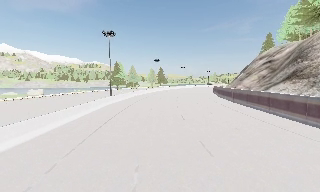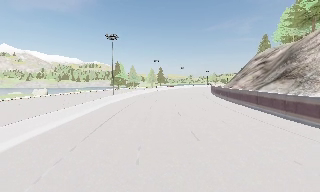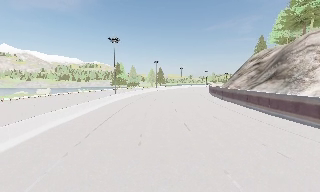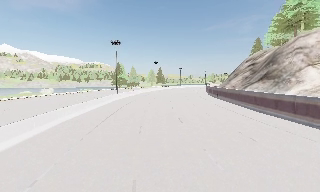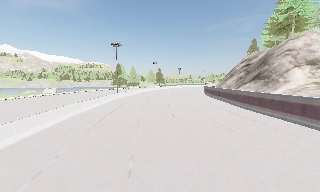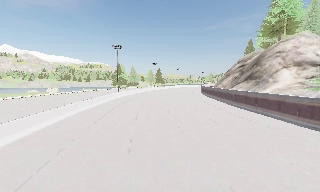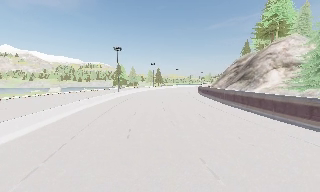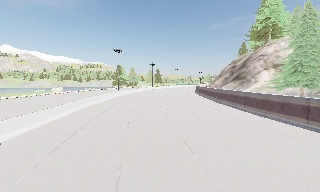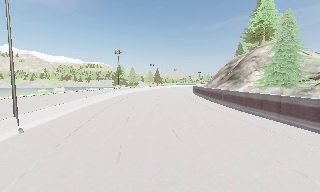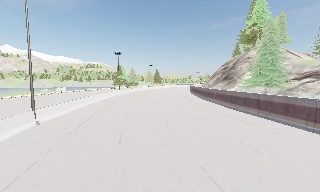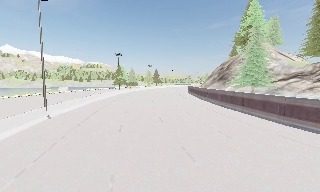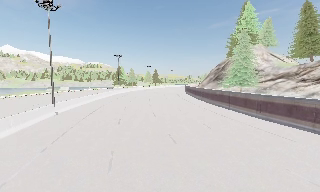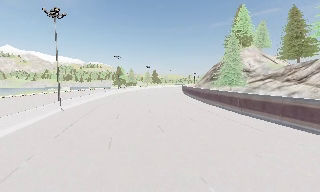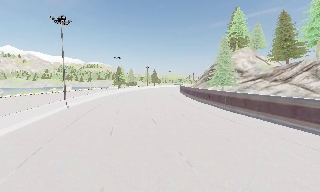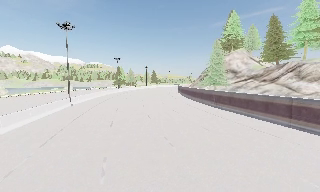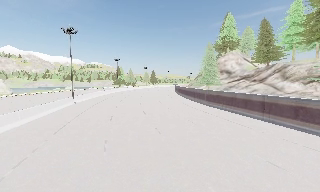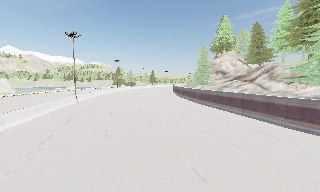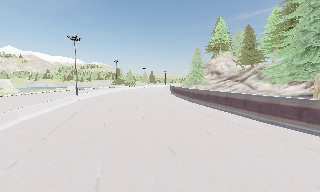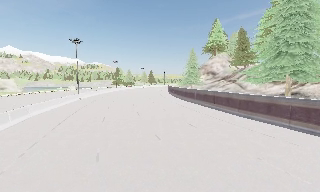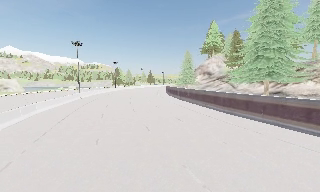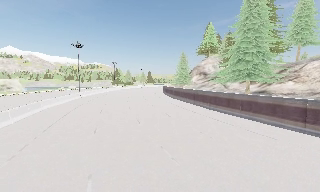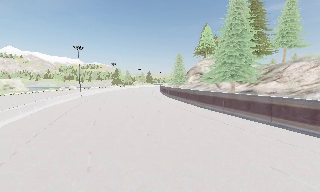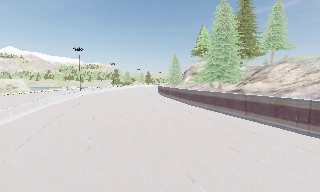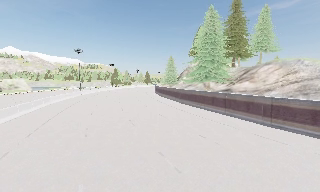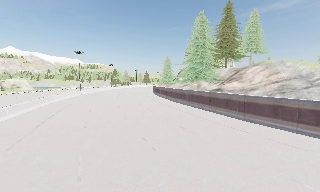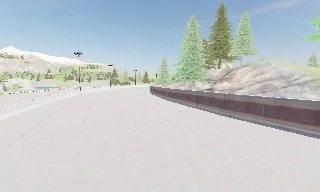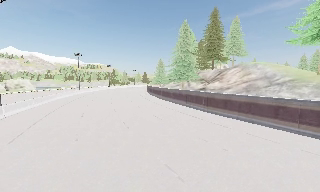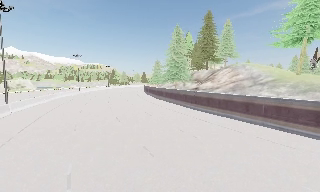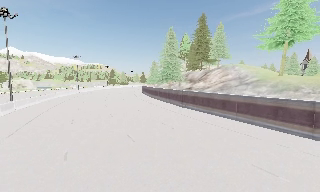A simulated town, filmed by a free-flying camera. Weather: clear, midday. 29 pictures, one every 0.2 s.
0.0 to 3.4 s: The camera travels backward, about 35 m, so what stands in front gets smaller.
3.4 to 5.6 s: The camera travels backward and to its right, about 25 m, so what stands in front gets smaller.
The film runs backward here.
